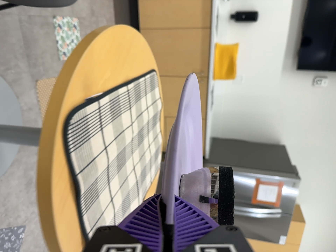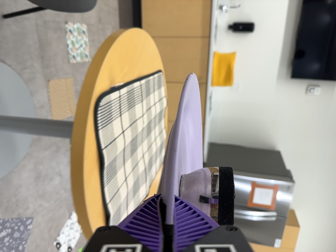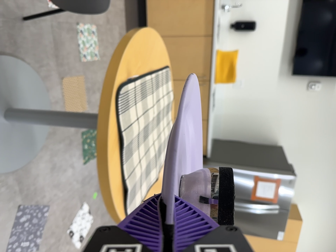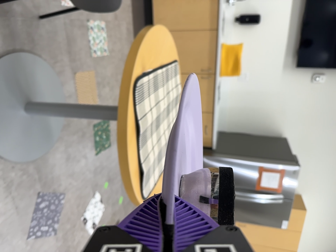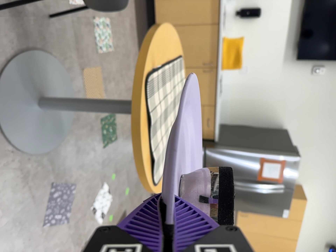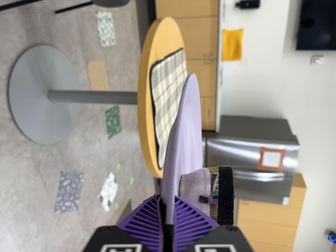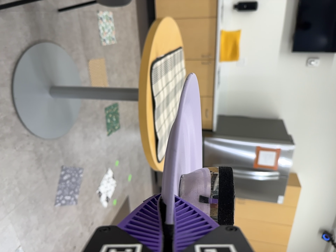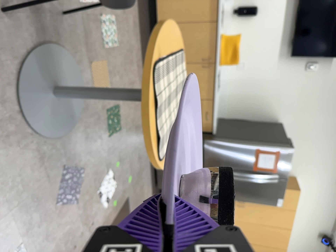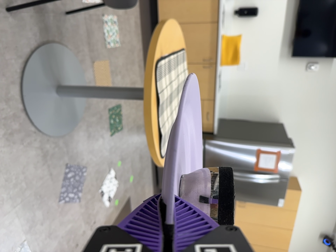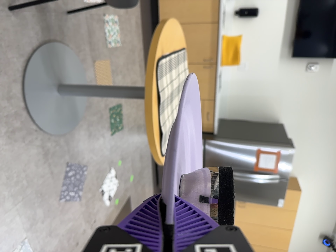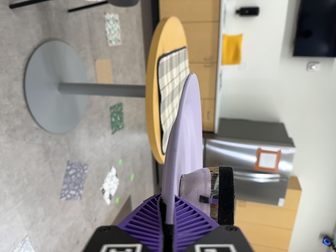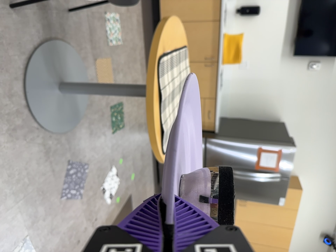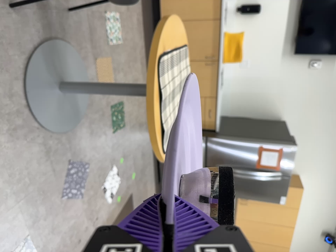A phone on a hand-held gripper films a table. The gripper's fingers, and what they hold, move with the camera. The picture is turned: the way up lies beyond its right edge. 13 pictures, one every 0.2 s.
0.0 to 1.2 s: The camera travels backward, about 50 cm, so what stands in front gets smaller.
1.2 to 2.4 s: The camera travels toward the bottom of its view and backward, about 7 cm, so close, fixed things drift upward.
The film runs backward here.
